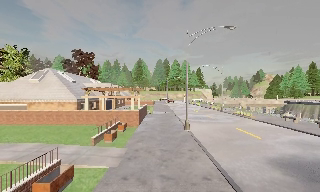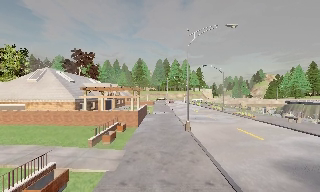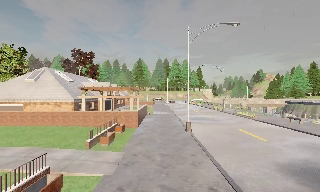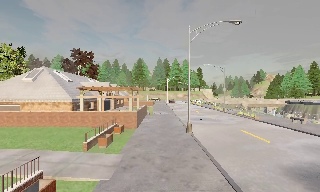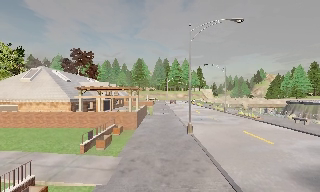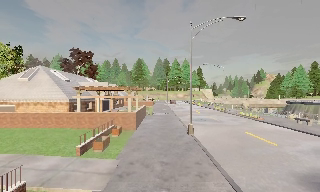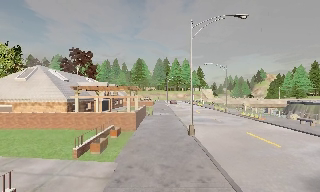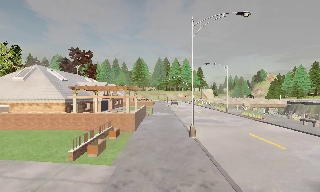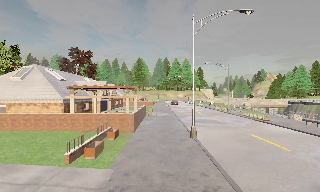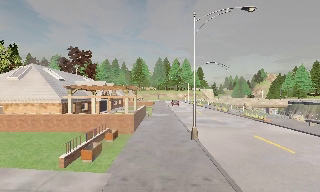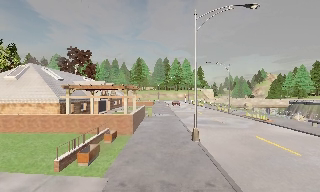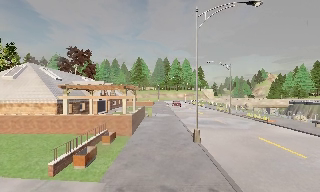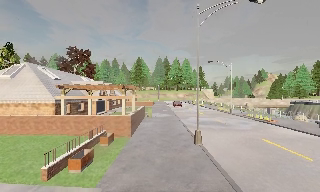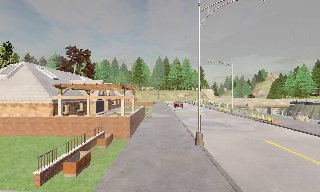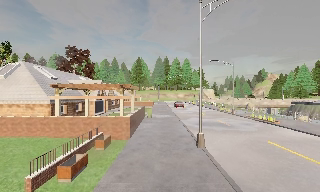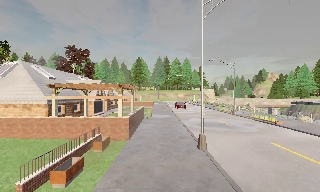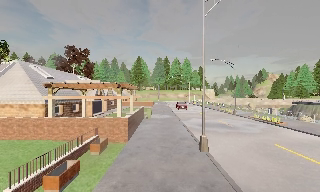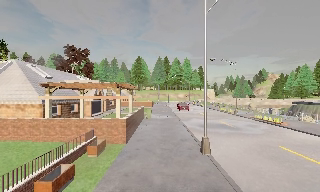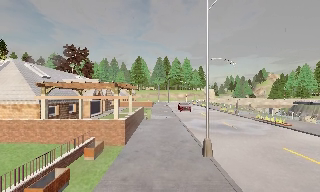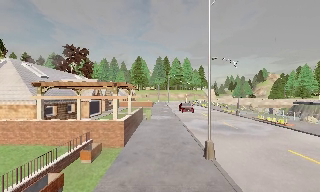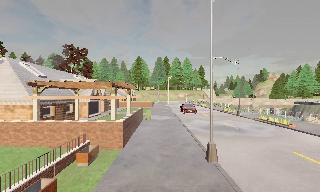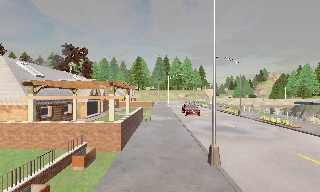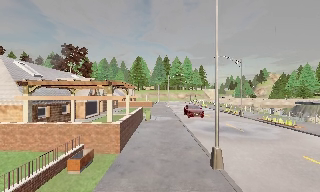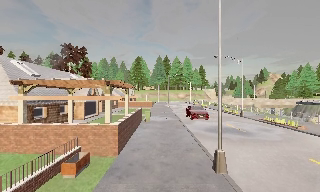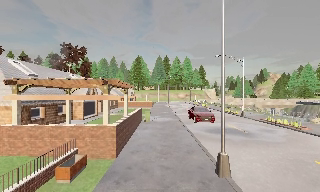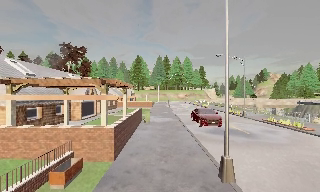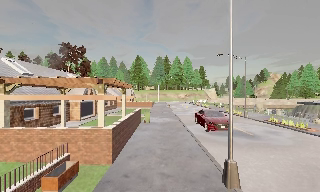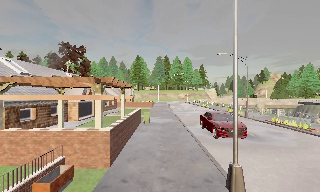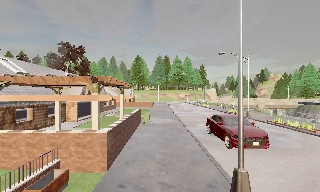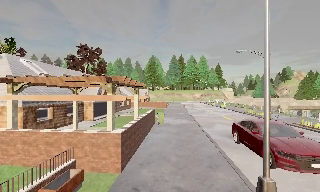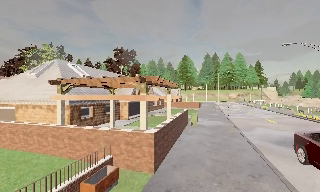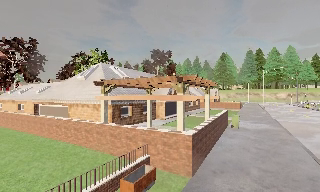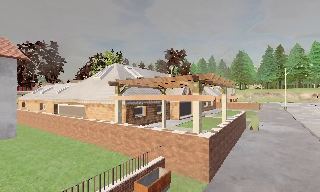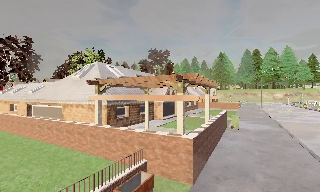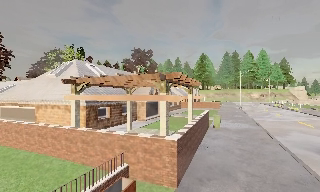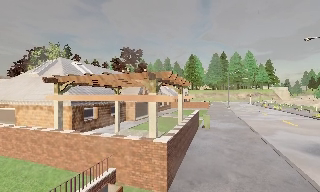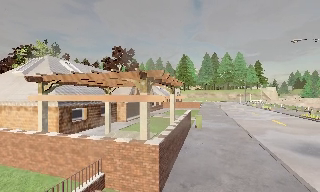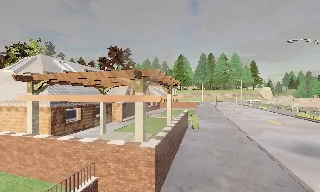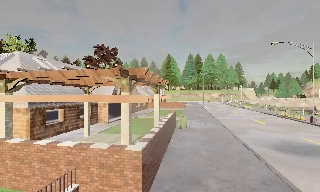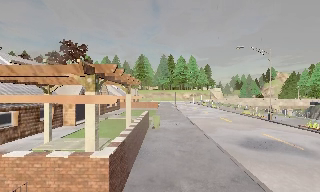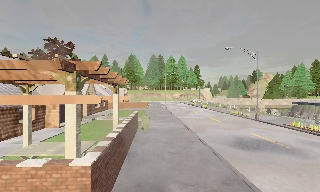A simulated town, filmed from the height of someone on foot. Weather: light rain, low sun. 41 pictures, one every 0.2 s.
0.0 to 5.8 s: The camera travels forward, about 8 m, so what stands in front looms larger.
5.8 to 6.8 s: The scene slides to the right, as the camera pans about 15 degrees to its left. It travels forward, about 1 m, so what stands in front looms larger.
6.8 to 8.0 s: The scene slides to the left, as the camera pans about 25 degrees to its right. It travels forward, about 1.5 m, so what stands in front looms larger.
The film runs forward here.
